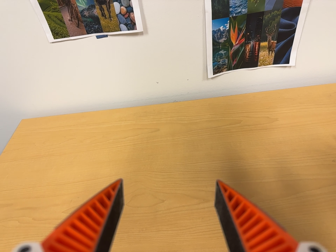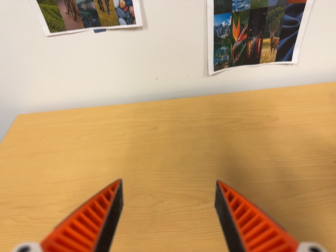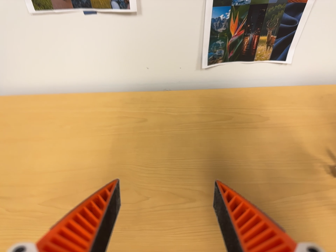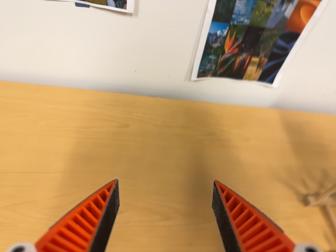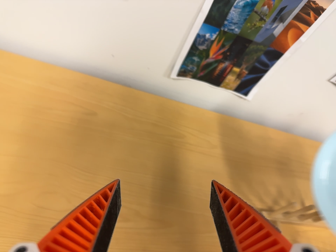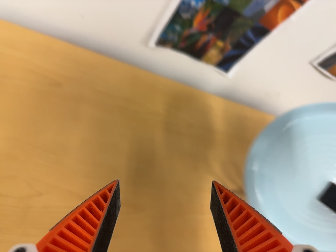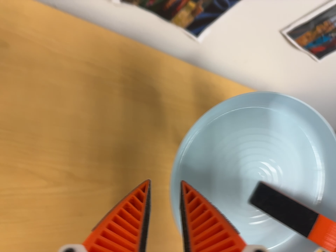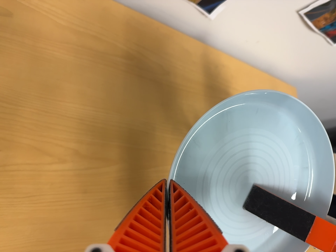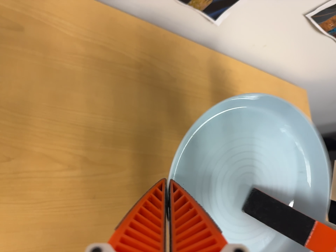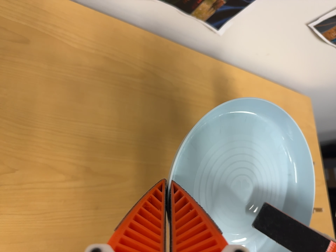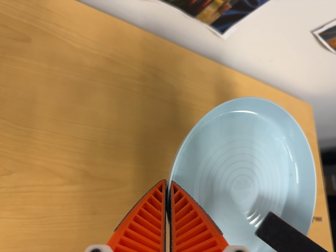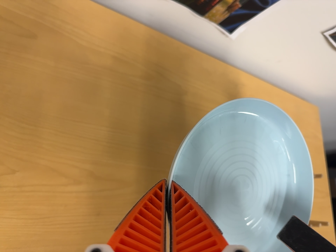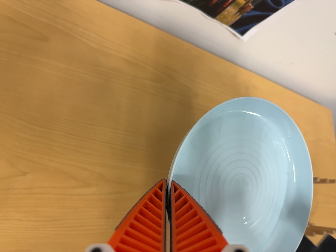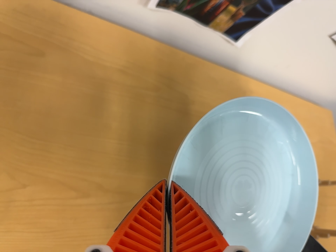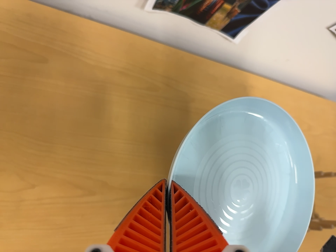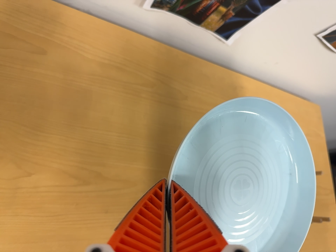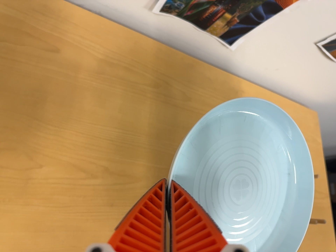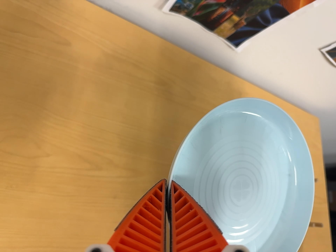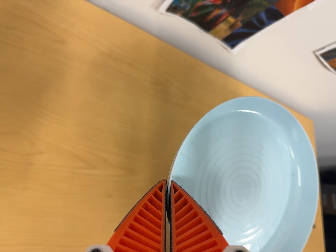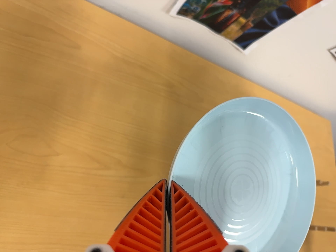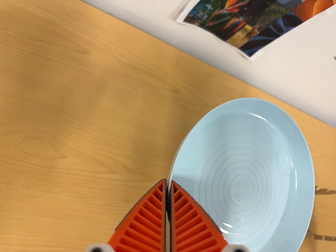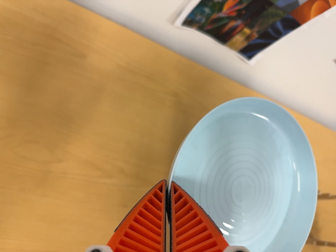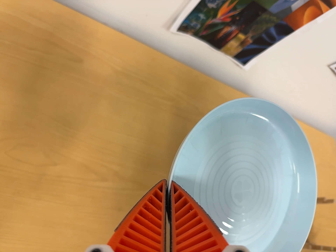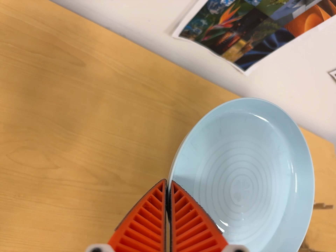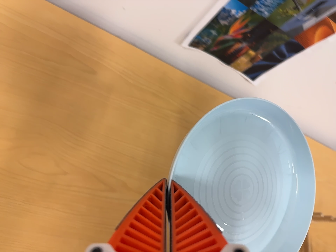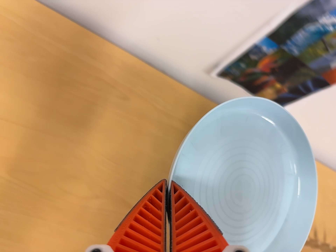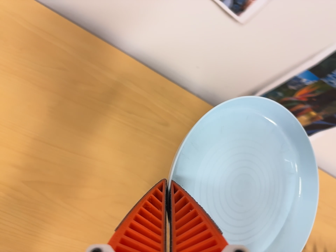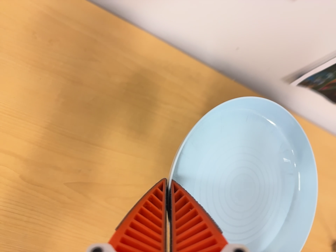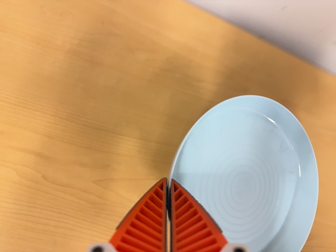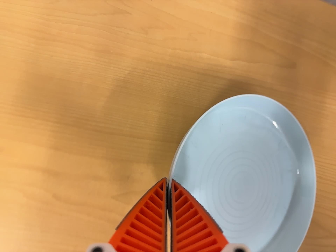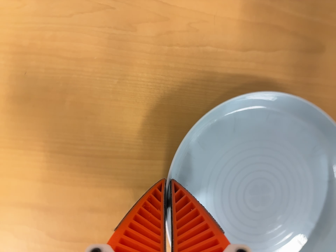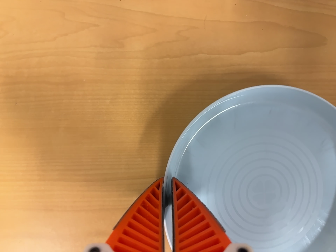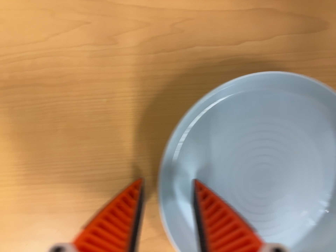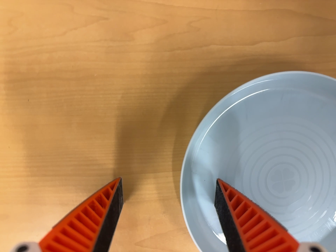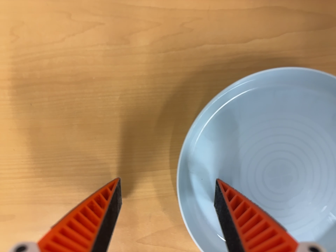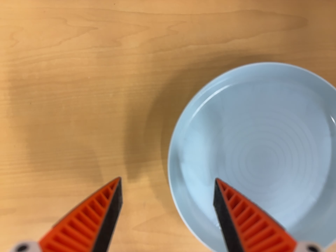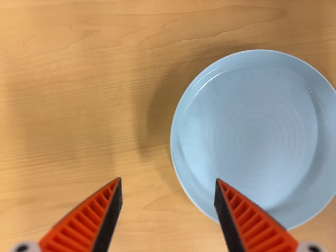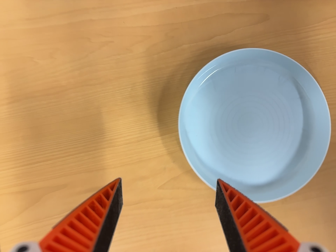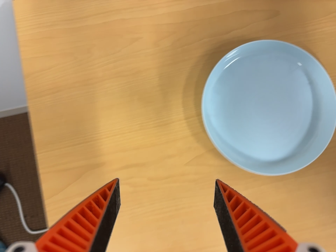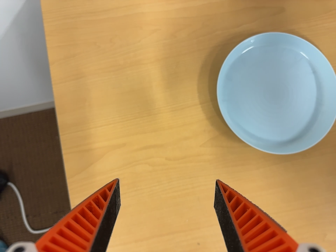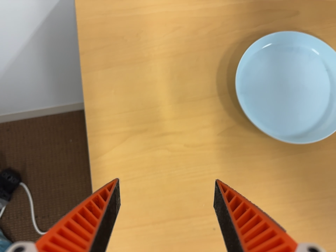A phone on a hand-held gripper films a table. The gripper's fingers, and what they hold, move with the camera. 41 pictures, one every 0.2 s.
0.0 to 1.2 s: The camera pans to its right by about 35 degrees. It travels toward the top of its view, forward and to its left, about 20 cm. Its aim tips toward the bottom of its view by about 25 degrees. It rolls about its line of sight by about 25 degrees, and the scene rotates clockwise.
1.2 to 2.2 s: The camera shifts only a little, or ends up much as it began.
2.2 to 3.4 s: The camera travels backward, about 6 cm, so what stands in front gets smaller.
3.4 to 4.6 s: The camera shifts only a little, or ends up much as it began.
4.6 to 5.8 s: The scene slides to the right, as the camera pans about 20 degrees to its left. It travels toward the top of its view, to its left and forward, about 26 cm. Its aim tips toward the bottom of its view by about 15 degrees.
5.8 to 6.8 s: The scene slides to the right, as the camera pans about 10 degrees to its left. It travels toward the top of its view and forward, about 7 cm. It rolls about its line of sight by about 15 degrees, and the scene rotates counterclockwise.
6.8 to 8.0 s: The camera travels backward, toward the bottom of its view and to its left, about 26 cm, so what stands in front gets smaller. Its aim tips toward the top of its view by about 10 degrees.
The film runs backward here.
